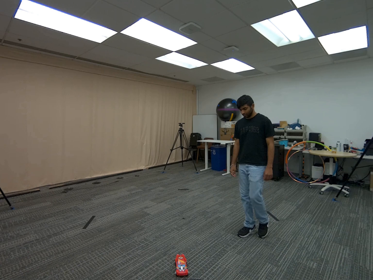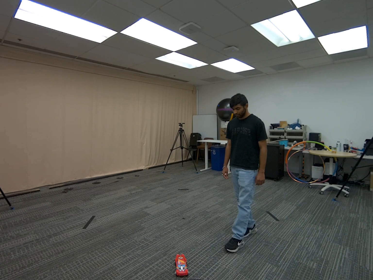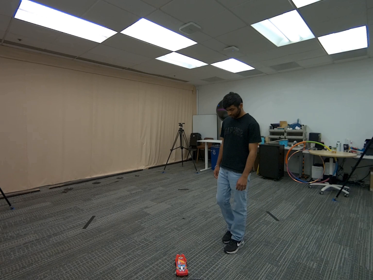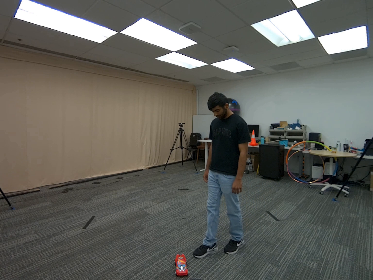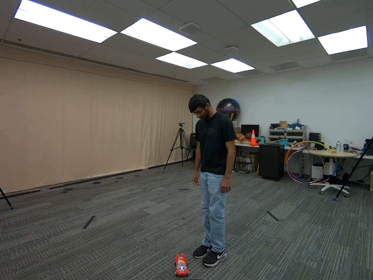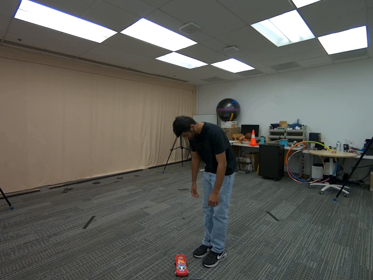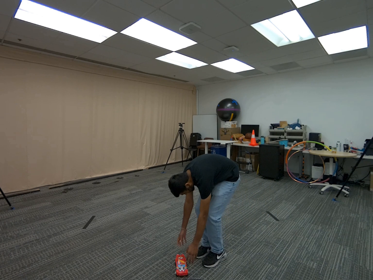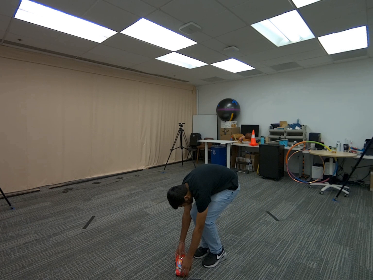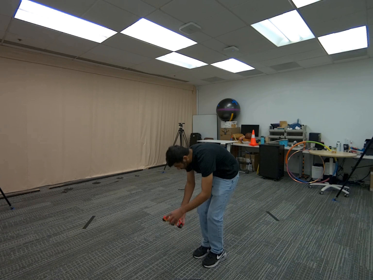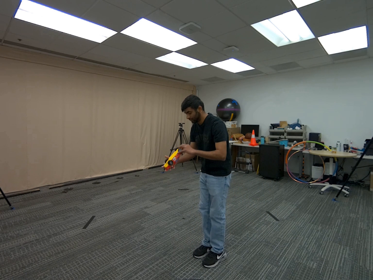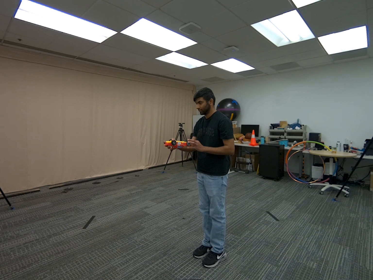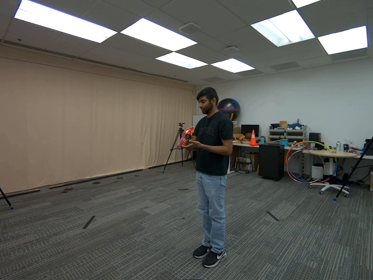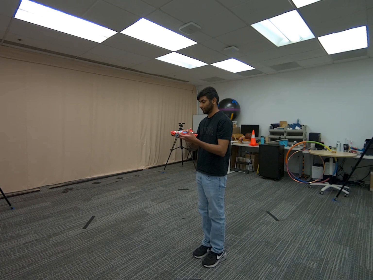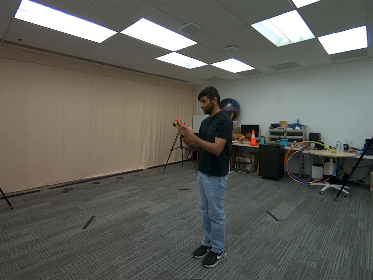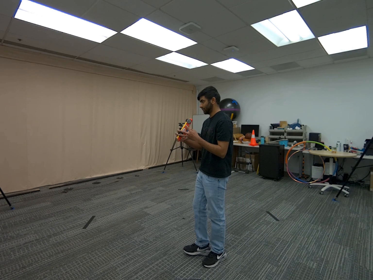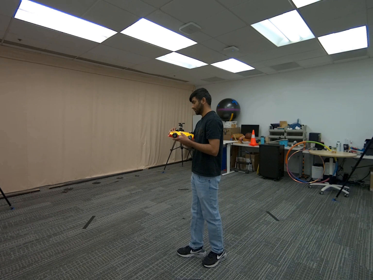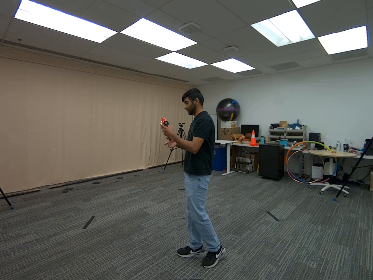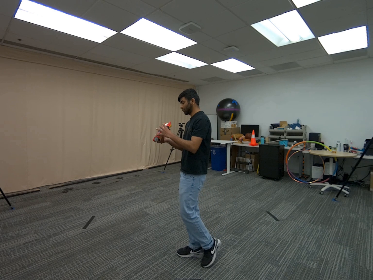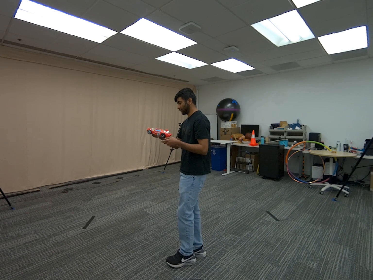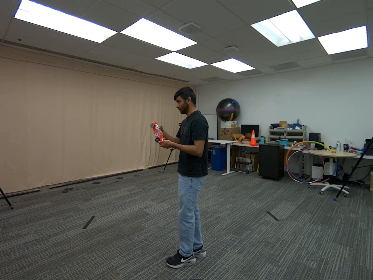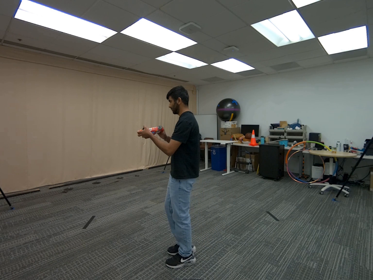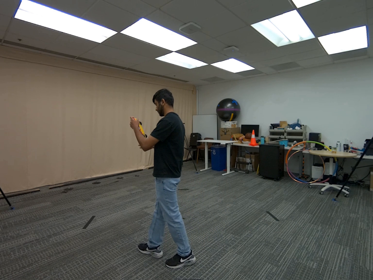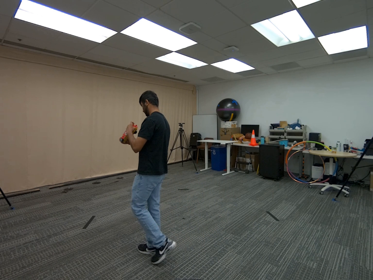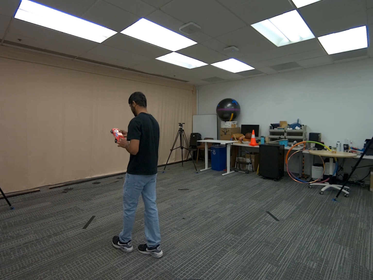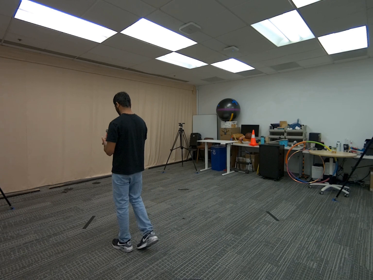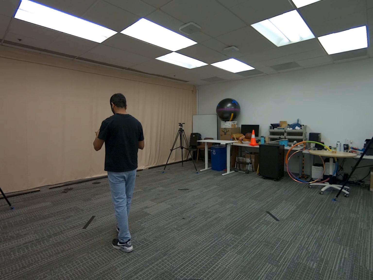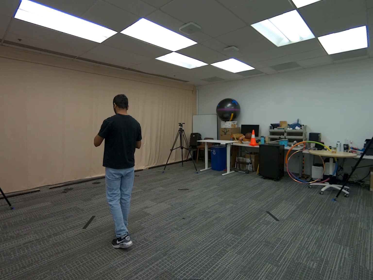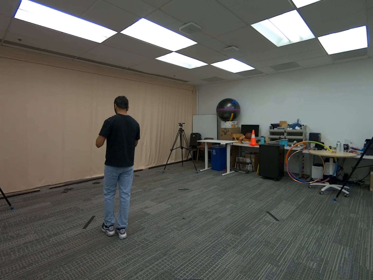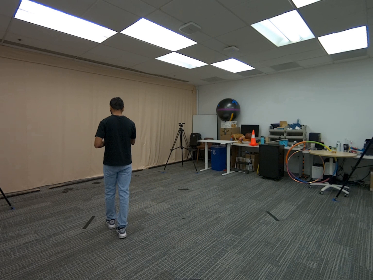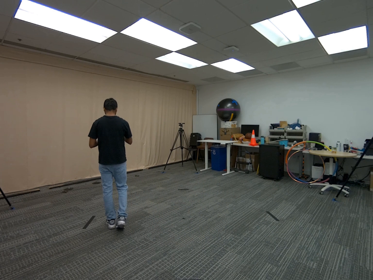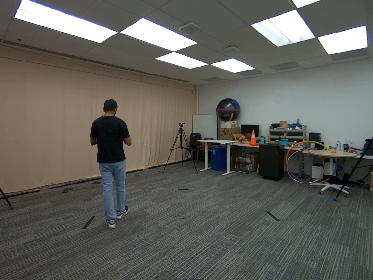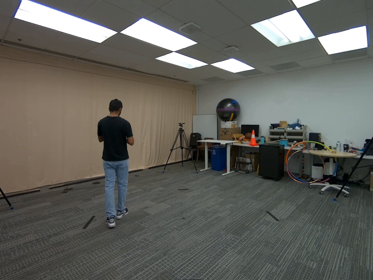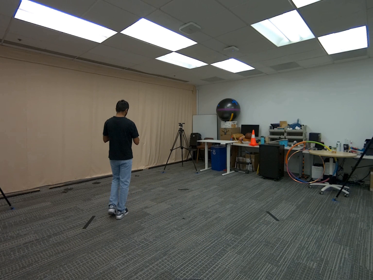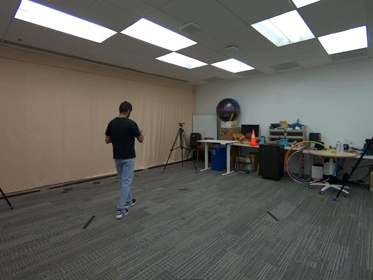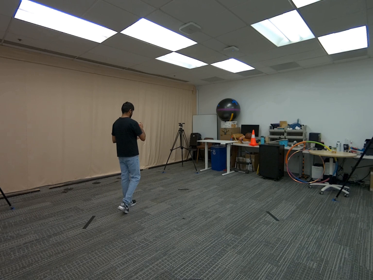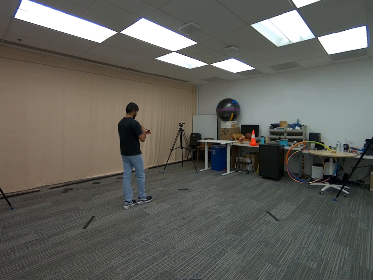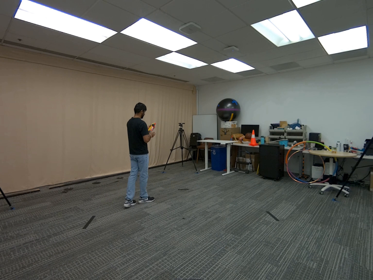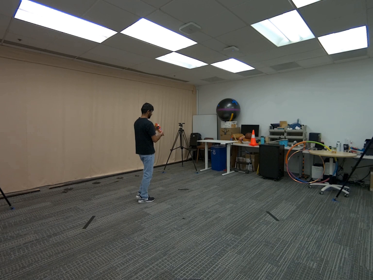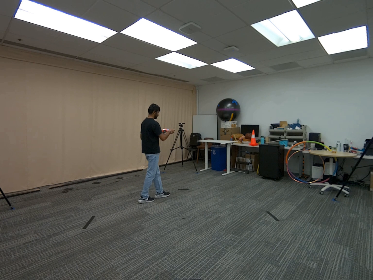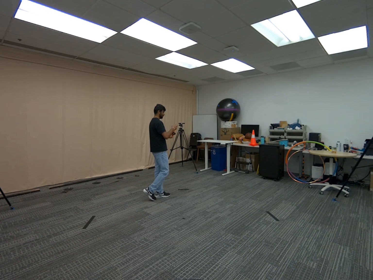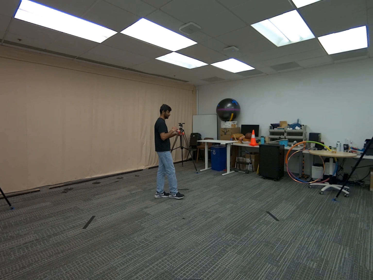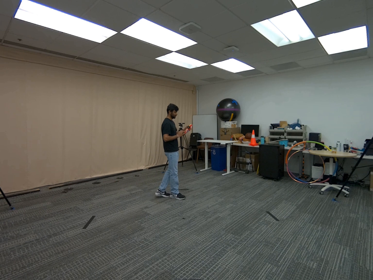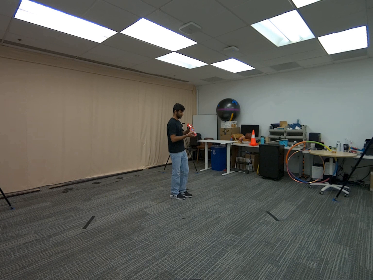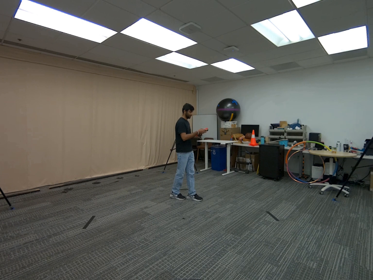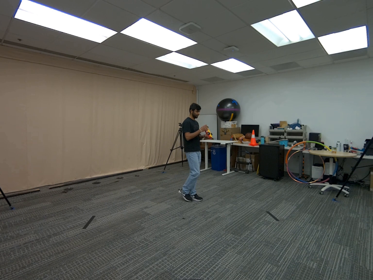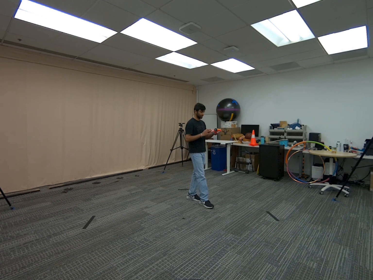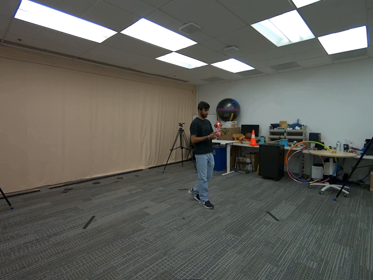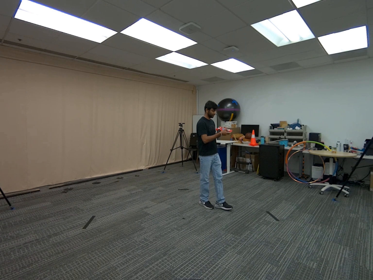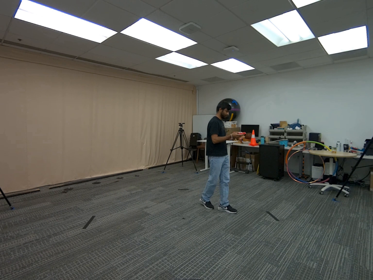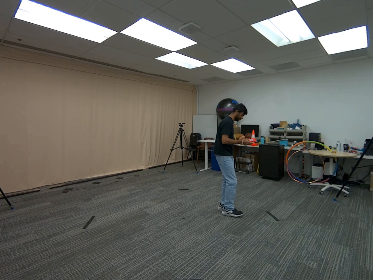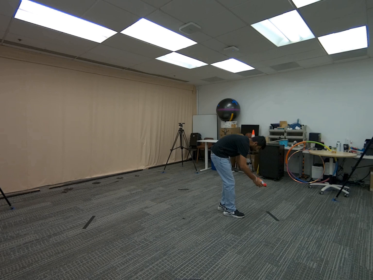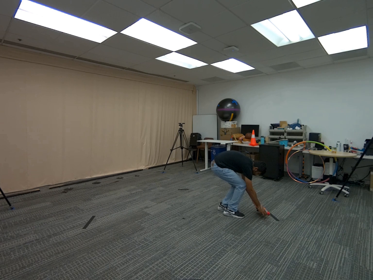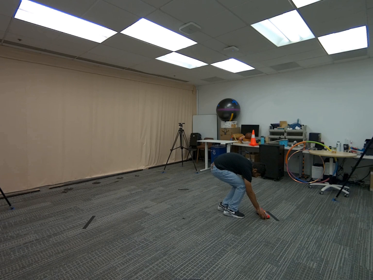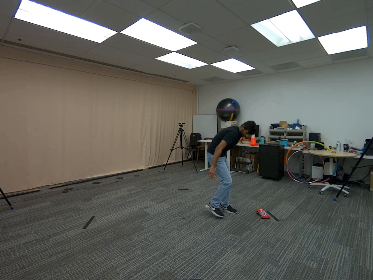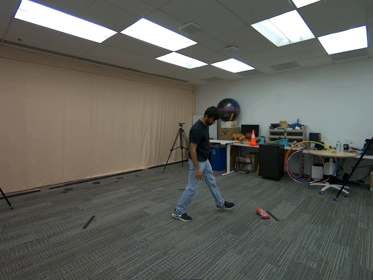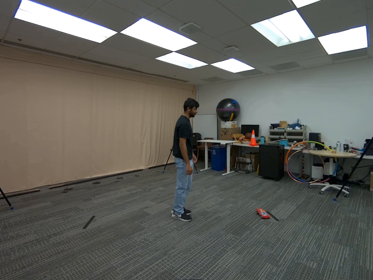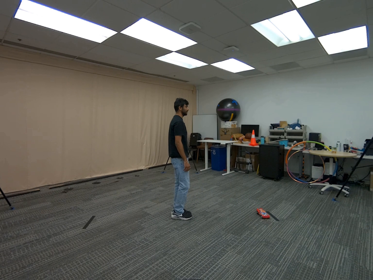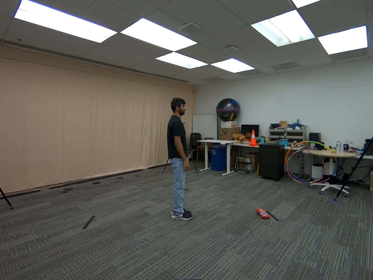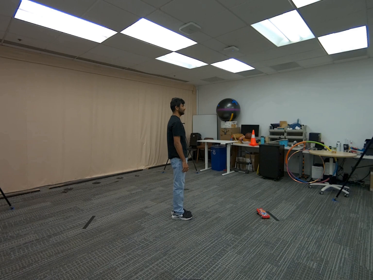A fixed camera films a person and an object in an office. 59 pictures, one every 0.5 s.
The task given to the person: Walk to the toy car on the ground, pick it up with both hands, and rotate the car midair until end of scene. Put car back on ground when finished.
